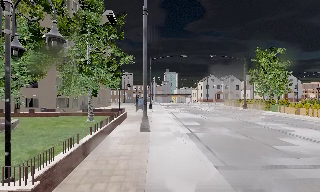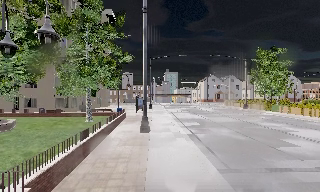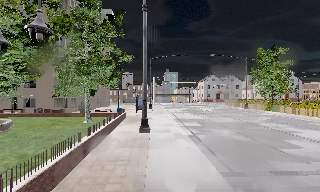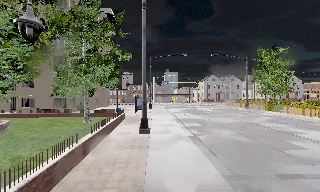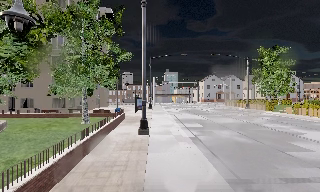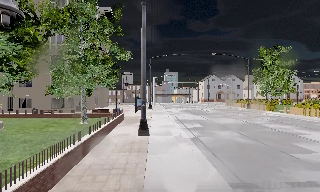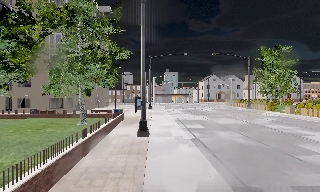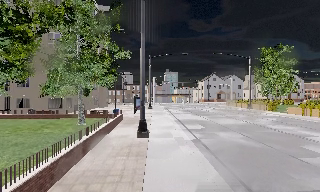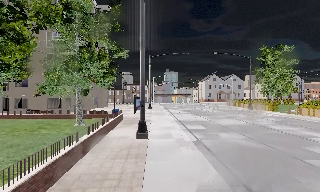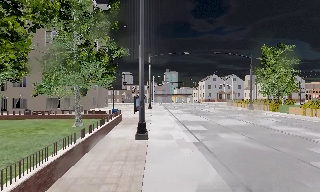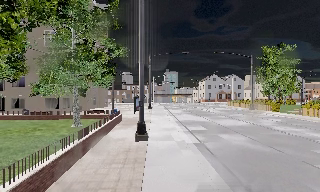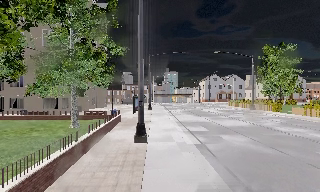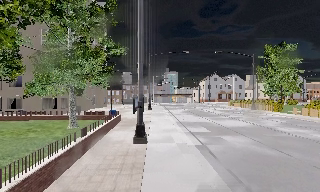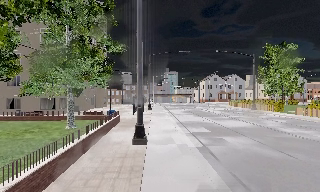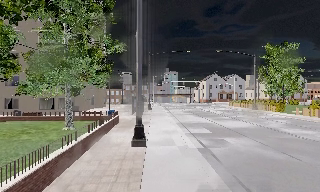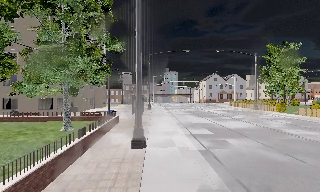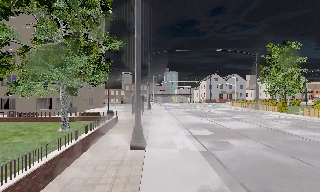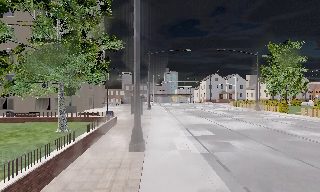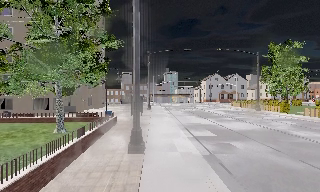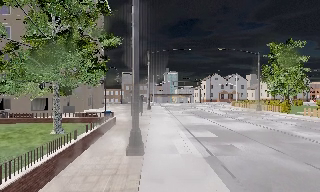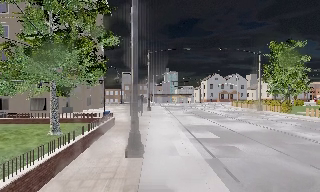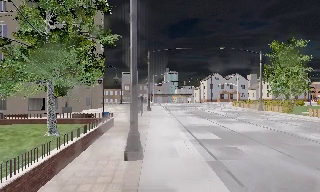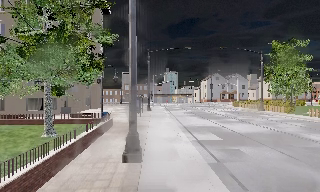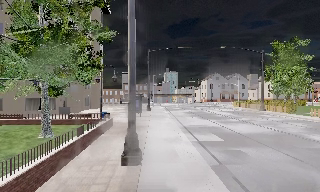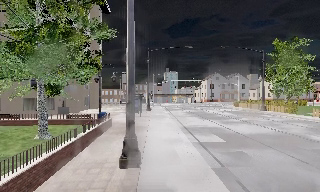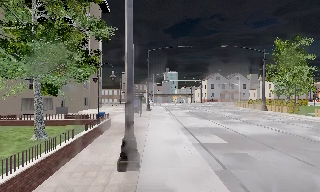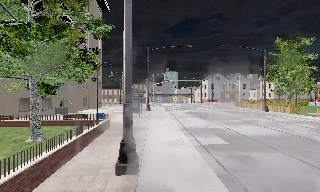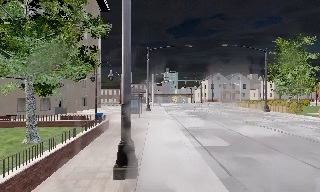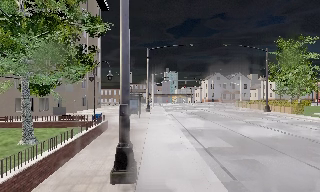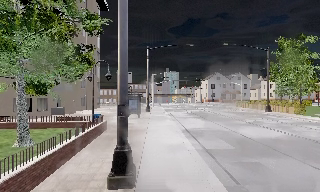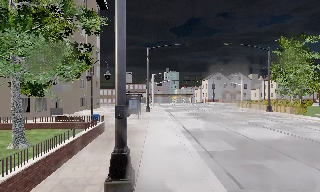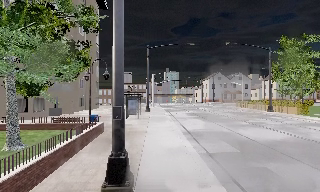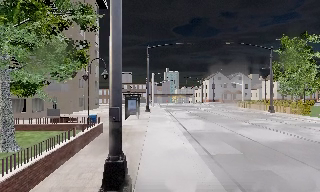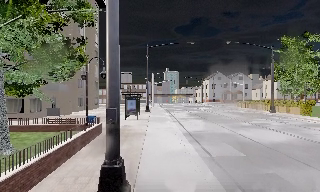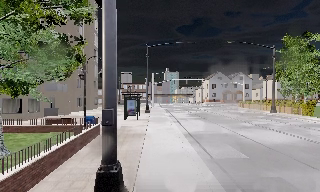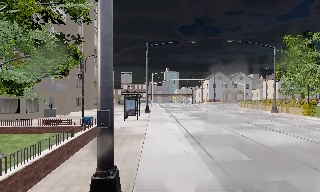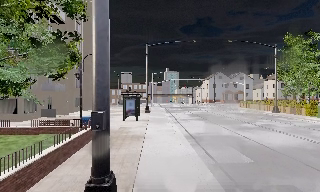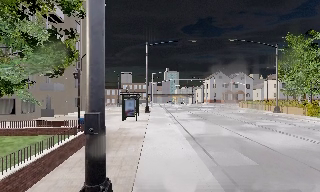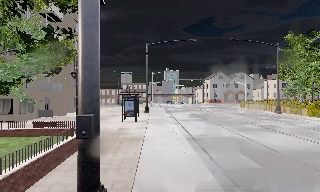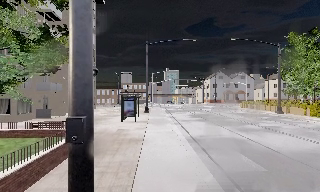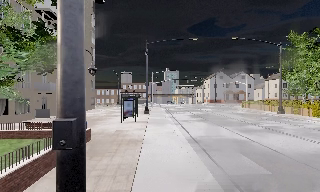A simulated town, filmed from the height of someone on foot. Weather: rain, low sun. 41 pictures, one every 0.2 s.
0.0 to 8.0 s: The camera travels forward, about 10 m, so what stands in front looms larger.
The film runs forward here.
